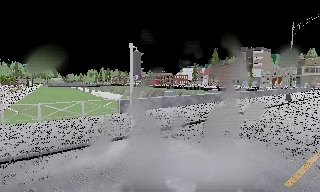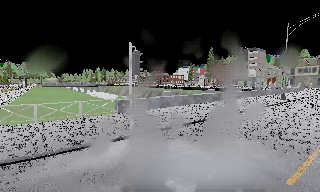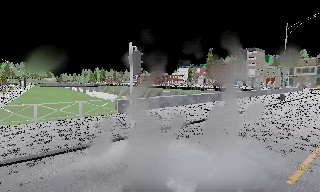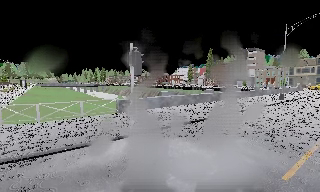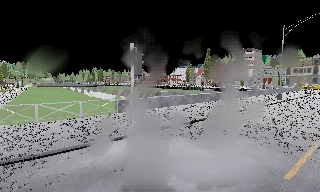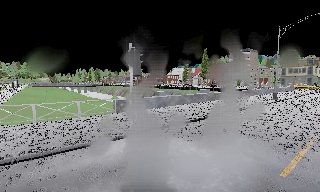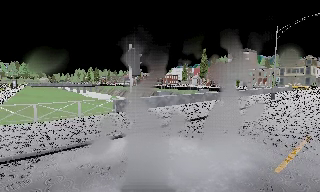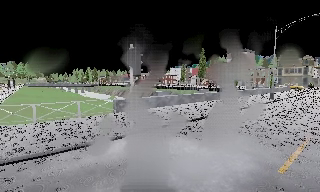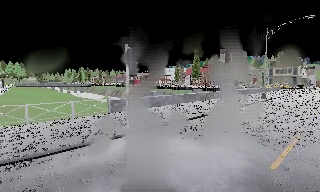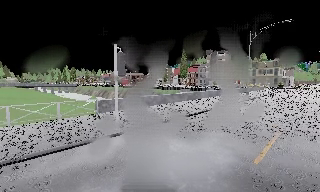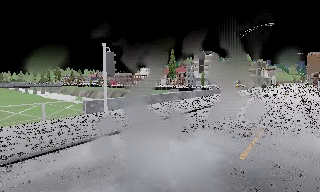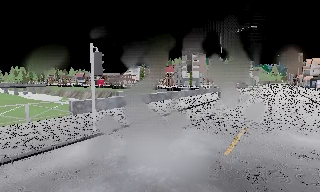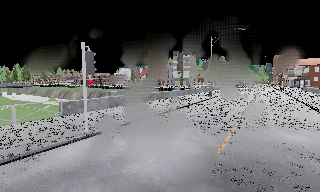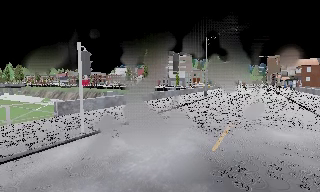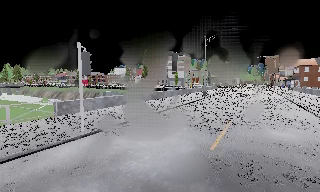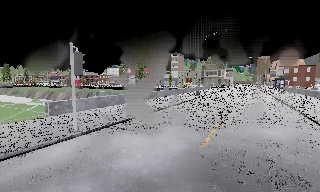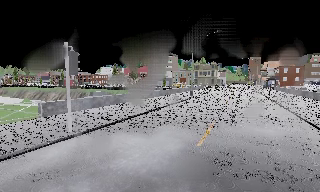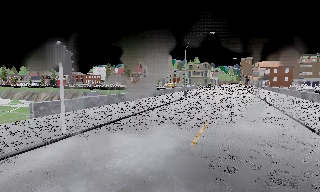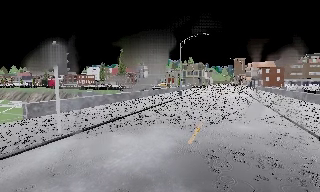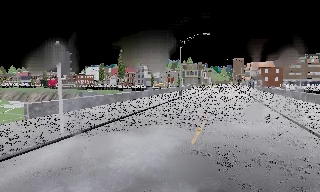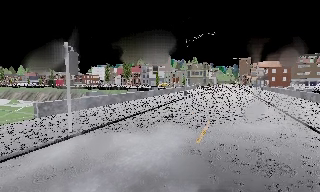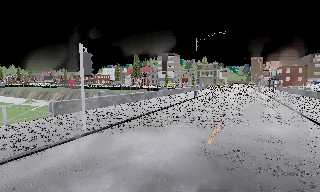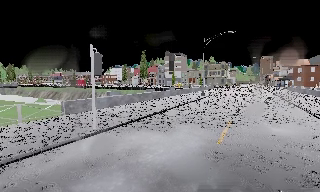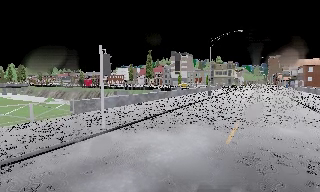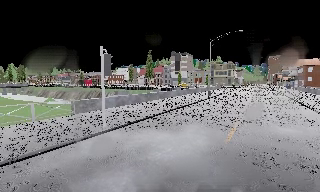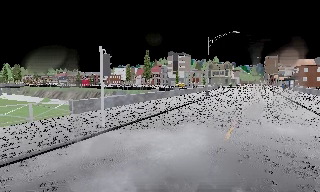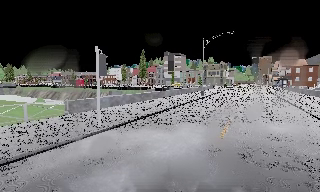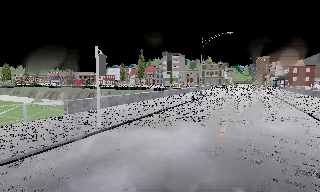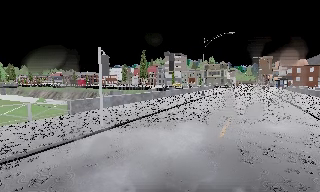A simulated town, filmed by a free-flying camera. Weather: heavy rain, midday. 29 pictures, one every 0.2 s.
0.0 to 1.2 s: The camera shifts only a little, or ends up much as it began.
1.2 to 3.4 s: The scene slides to the left, as the camera pans about 25 degrees to its right. It travels backward, about 0.5 m, so what stands in front gets smaller.
3.4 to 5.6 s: The camera travels backward and to its left, about 1 m, so what stands in front gets smaller.
The film runs backward here.
